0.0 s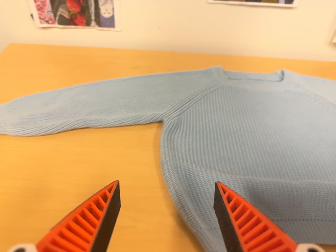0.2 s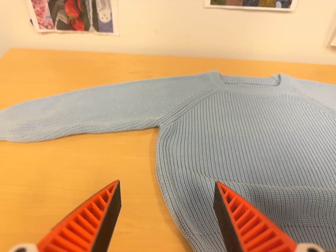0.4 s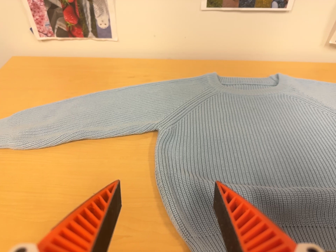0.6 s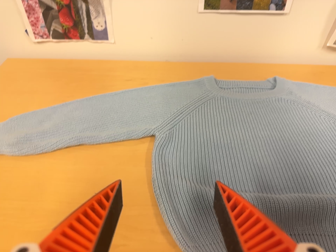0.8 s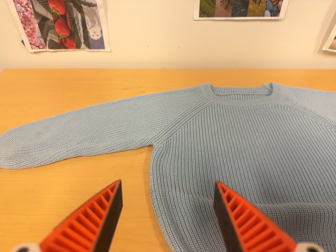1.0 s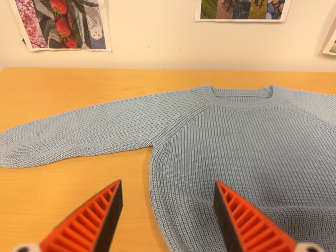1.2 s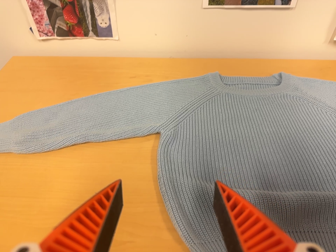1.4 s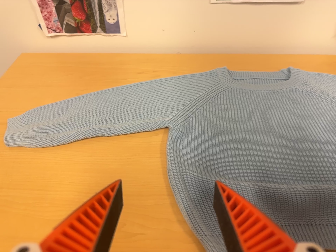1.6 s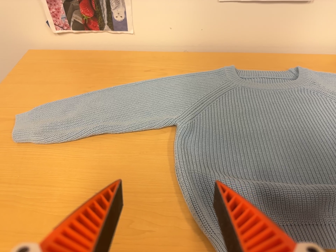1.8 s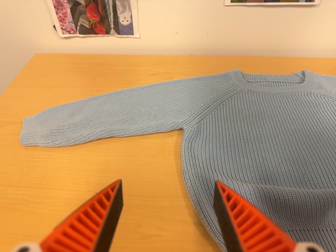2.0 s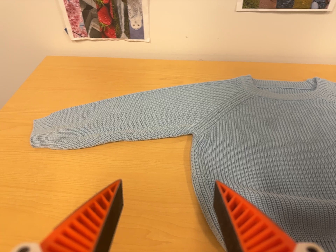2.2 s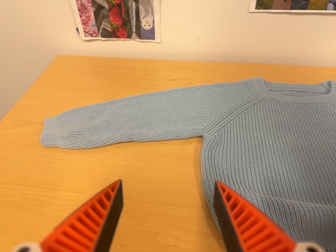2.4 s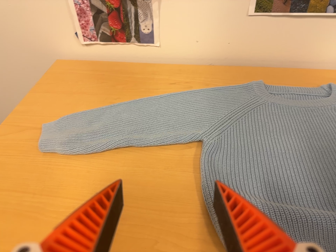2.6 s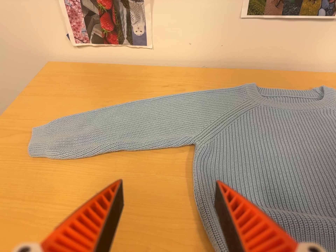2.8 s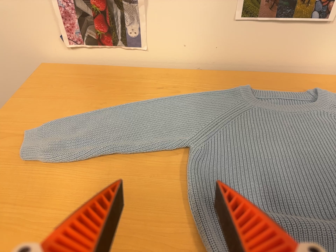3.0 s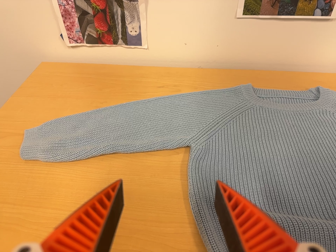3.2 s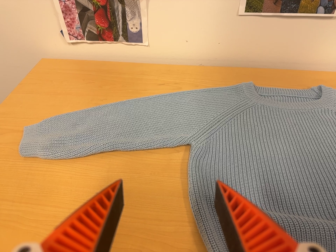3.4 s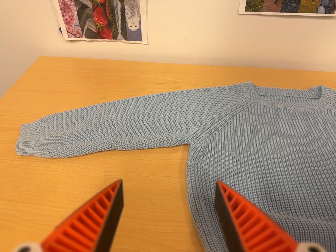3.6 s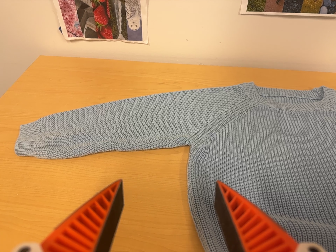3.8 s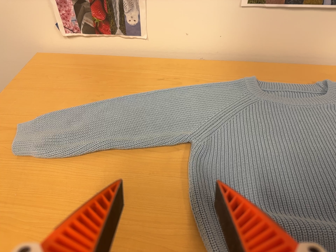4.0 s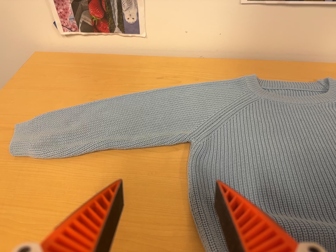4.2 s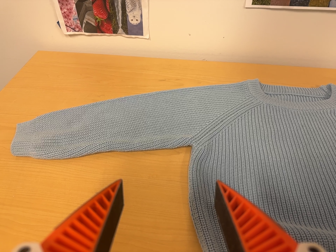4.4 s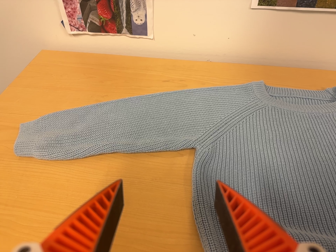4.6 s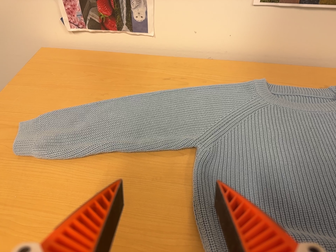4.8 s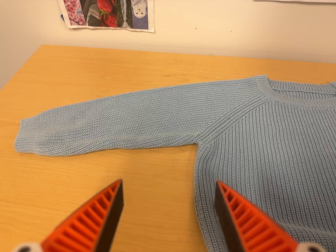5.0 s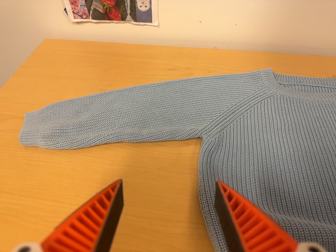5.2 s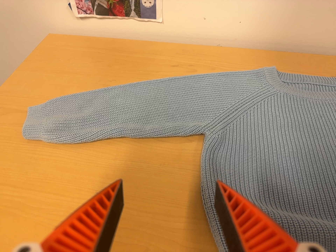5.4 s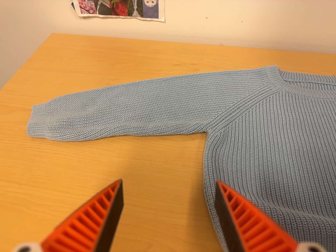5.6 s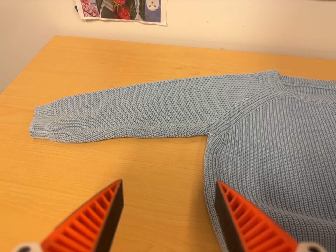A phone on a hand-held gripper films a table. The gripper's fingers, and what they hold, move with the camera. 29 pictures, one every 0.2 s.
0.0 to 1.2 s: The camera travels toward the top of its view, about 5 cm.
1.2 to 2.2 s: The camera travels to its left, about 4 cm, so close, fixed things drift to the right.
2.2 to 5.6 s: The camera travels forward, about 5 cm, so what stands in front looms larger.
The film runs forward here.
